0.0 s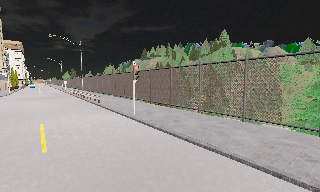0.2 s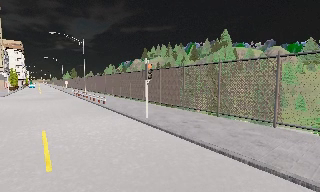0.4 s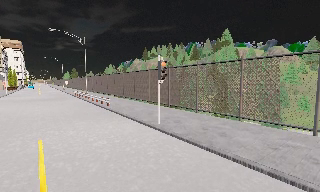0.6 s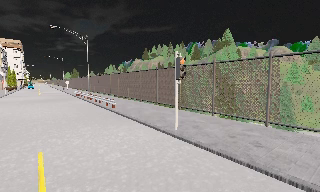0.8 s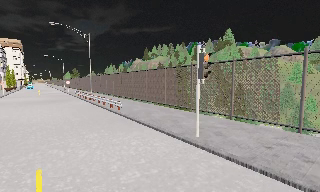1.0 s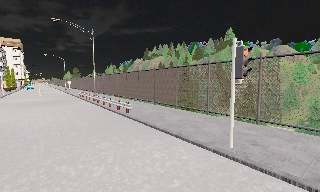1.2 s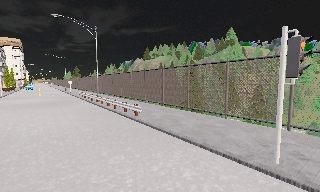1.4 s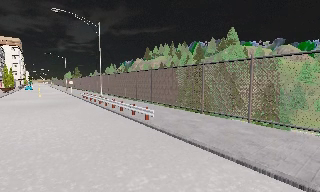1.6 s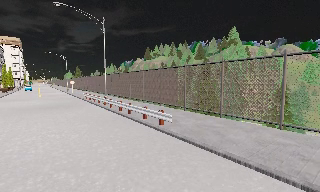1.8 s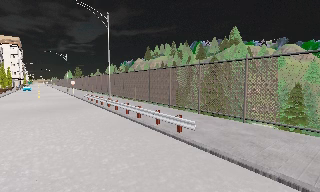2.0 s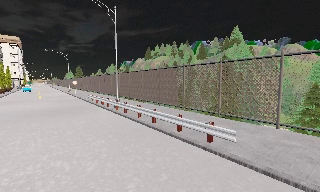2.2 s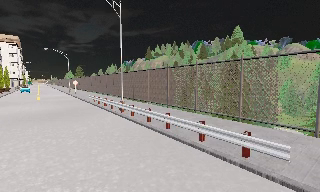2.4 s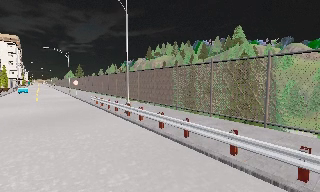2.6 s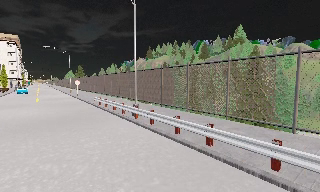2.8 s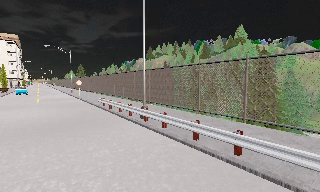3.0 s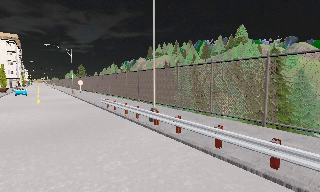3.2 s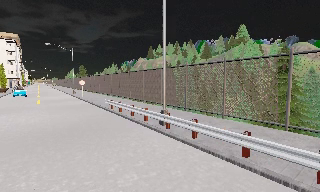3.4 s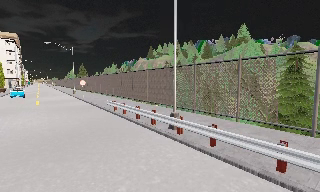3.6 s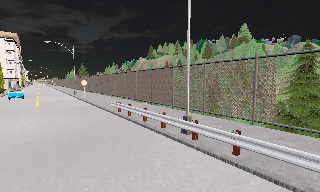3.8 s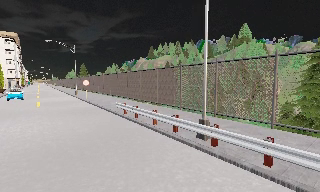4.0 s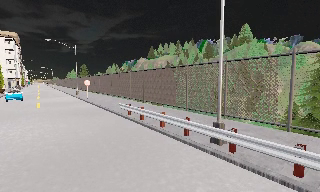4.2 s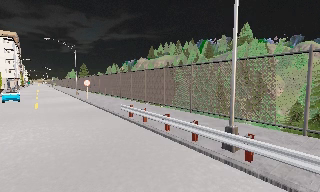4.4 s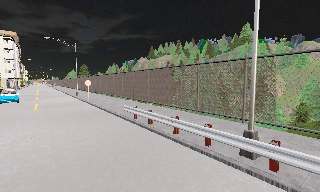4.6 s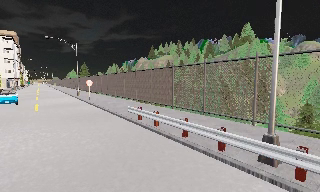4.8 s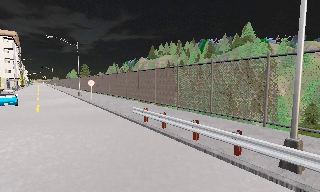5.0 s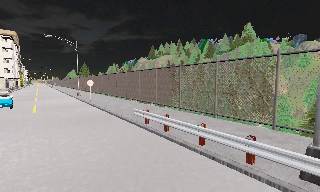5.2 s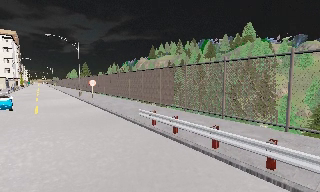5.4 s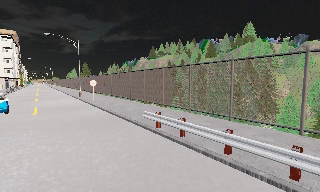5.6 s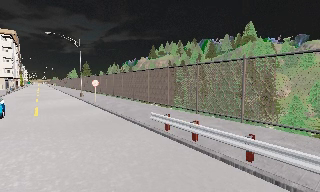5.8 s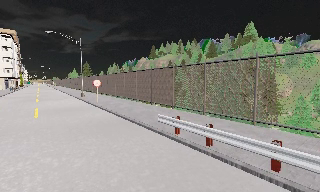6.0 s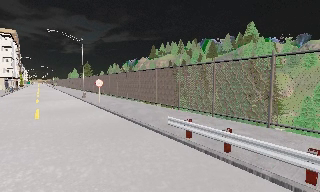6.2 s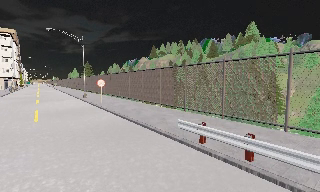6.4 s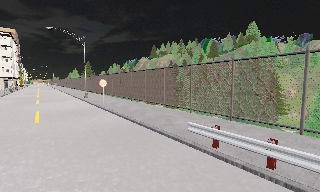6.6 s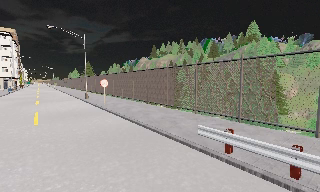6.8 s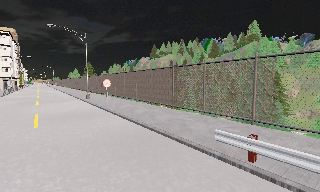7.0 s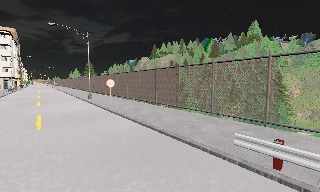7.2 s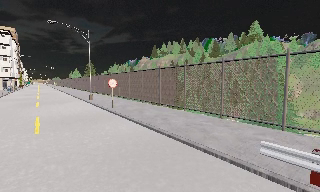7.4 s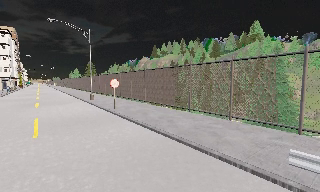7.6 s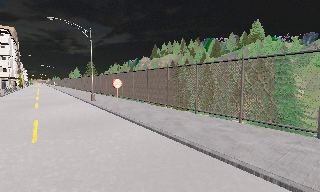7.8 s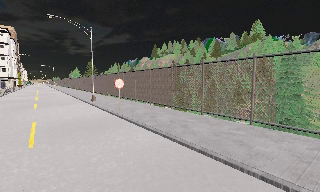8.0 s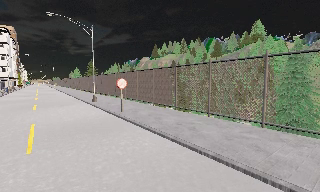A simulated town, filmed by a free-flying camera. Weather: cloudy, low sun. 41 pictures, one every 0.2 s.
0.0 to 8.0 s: The camera travels forward and to its left, about 30 m, so what stands in front looms larger. It loses speed.
The film runs forward here.
